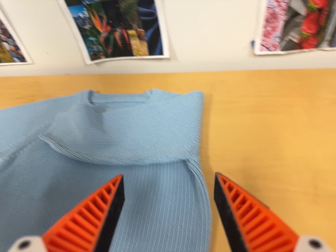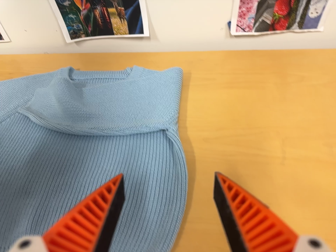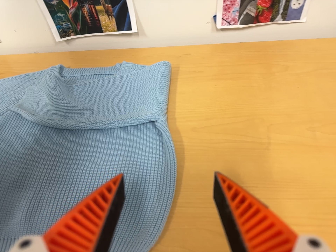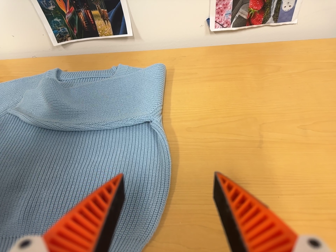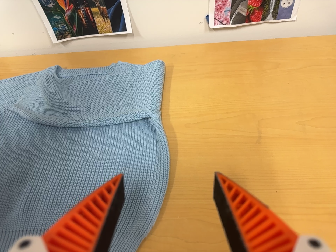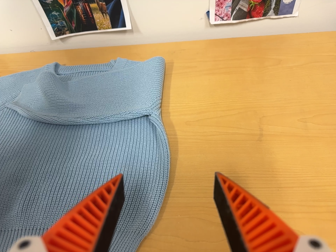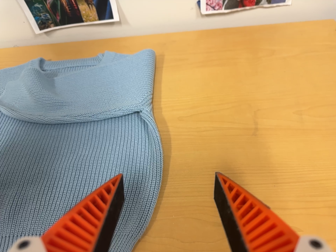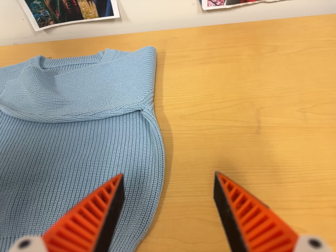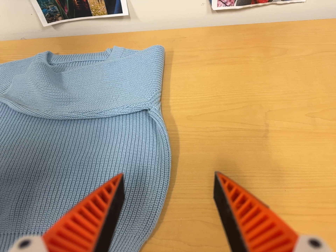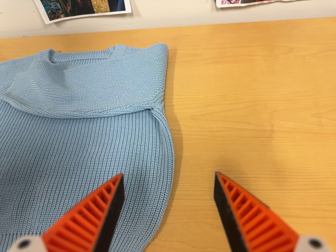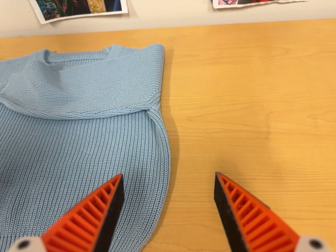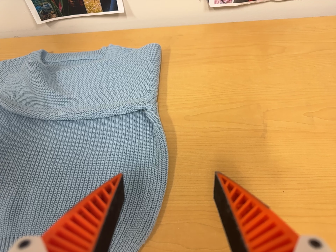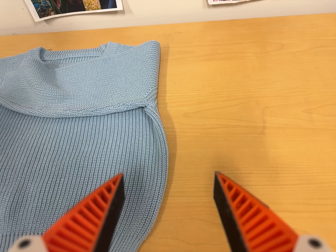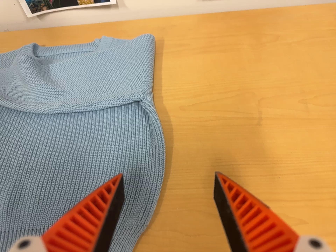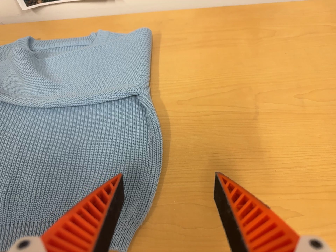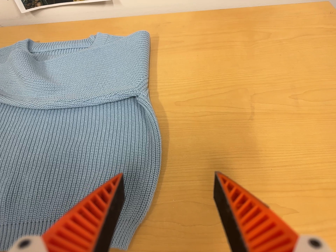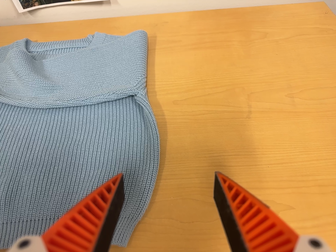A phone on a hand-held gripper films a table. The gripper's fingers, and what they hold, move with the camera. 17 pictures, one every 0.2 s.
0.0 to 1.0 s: The camera travels toward the bottom of its view, about 9 cm, so close, fixed things drift upward.
1.0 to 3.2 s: The camera shifts only a little, or ends up much as it began.
The film runs forward here.
